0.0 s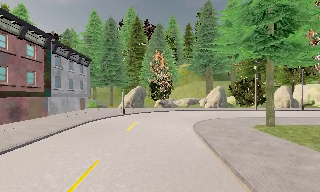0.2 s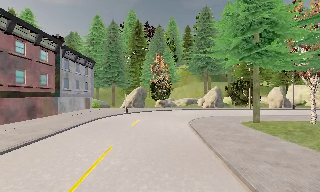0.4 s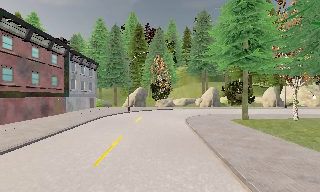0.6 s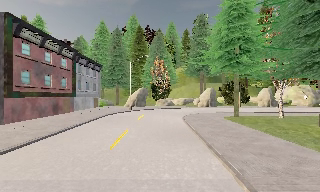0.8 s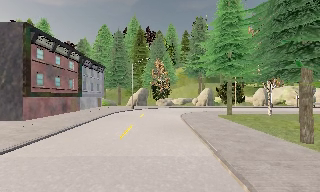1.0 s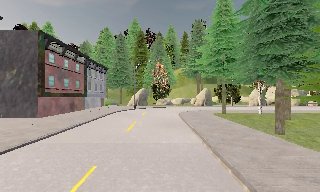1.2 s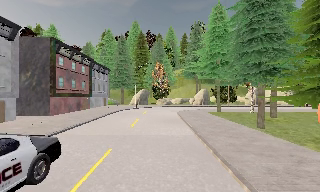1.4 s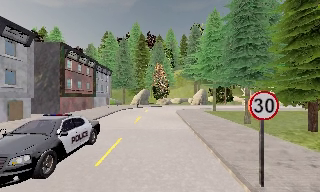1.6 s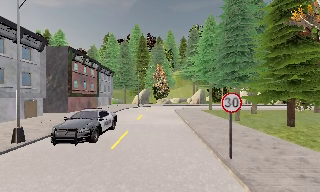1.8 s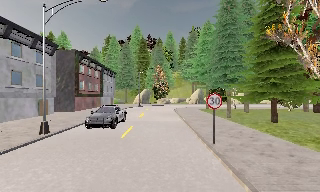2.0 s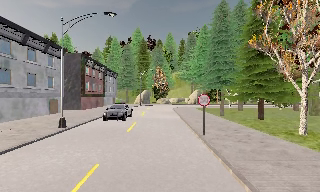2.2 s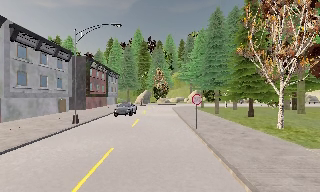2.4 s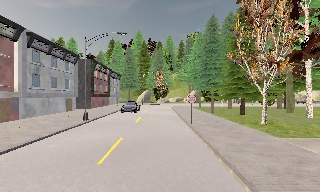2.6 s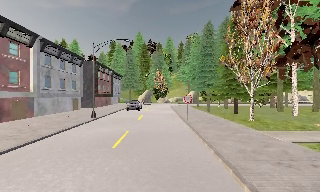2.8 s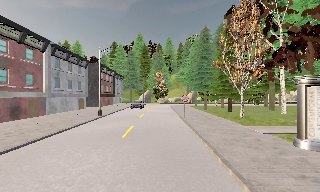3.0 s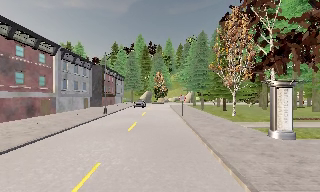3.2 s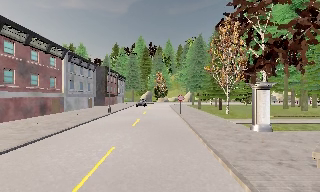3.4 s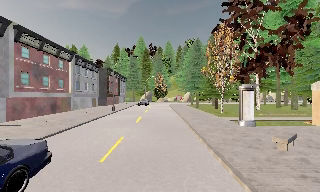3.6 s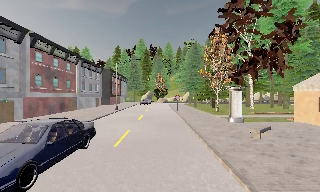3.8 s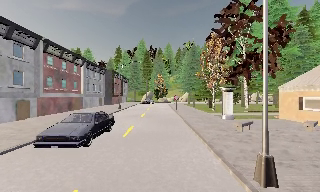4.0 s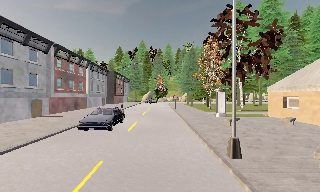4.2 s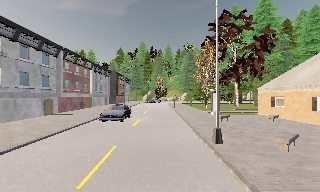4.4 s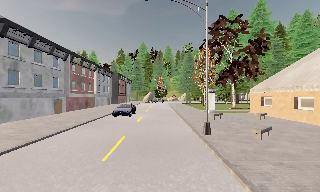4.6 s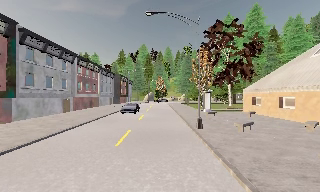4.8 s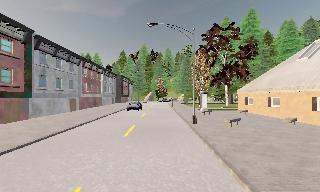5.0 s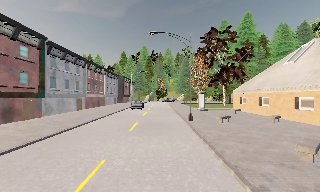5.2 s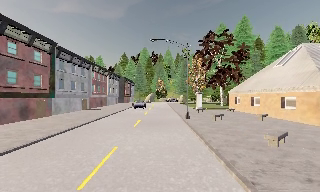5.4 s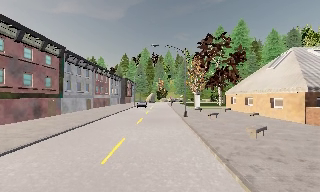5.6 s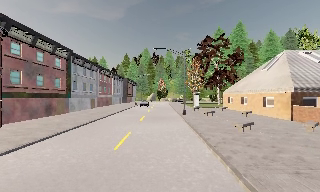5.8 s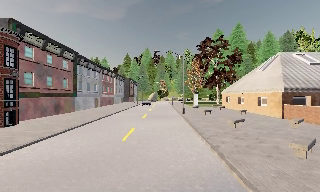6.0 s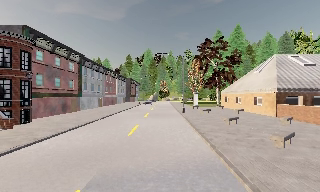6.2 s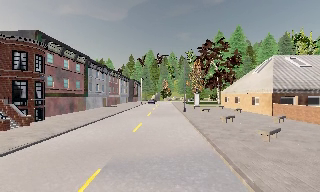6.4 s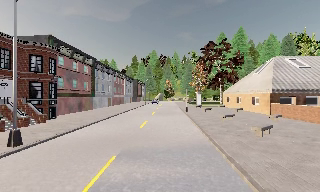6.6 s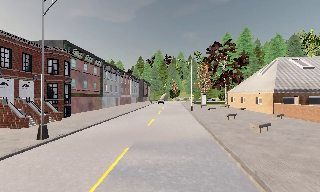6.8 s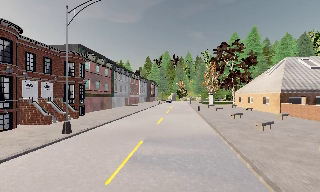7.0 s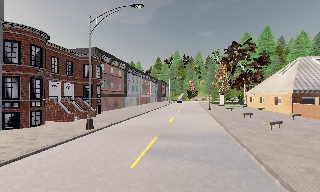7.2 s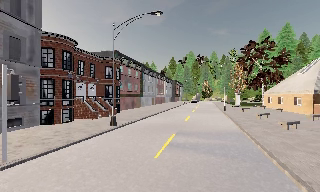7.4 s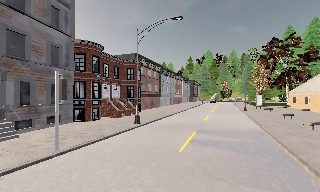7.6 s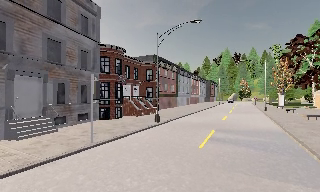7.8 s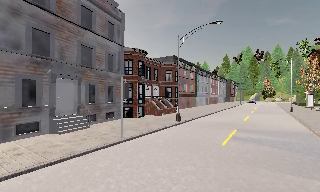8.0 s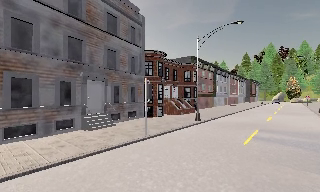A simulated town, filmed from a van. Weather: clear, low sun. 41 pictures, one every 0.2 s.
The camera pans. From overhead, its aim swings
counterclockwise.
The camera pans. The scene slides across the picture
to the right.
0.0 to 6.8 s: The camera travels backward, about 50 m, so what stands in front gets smaller.
6.8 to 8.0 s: The camera pans to its left, which is counterclockwise from overhead, by about 30 degrees. It travels backward and to its left, about 4.5 m.
The film runs backward here.
